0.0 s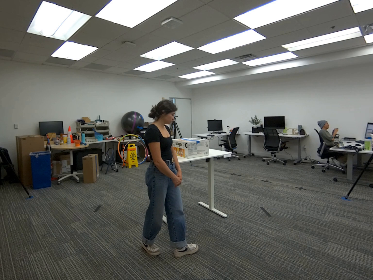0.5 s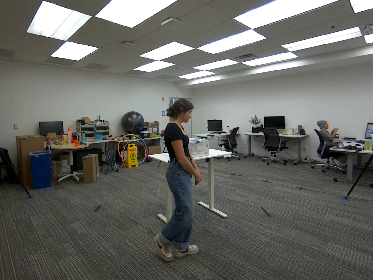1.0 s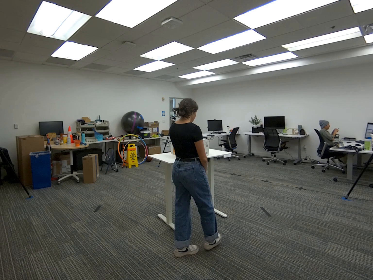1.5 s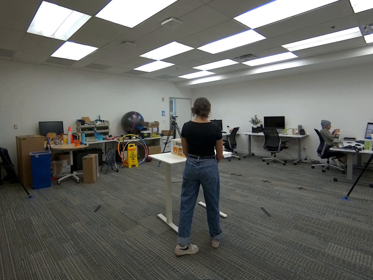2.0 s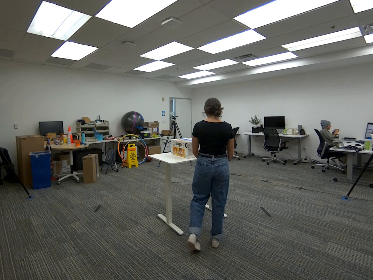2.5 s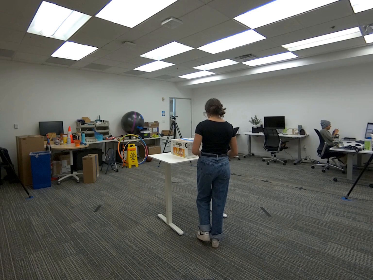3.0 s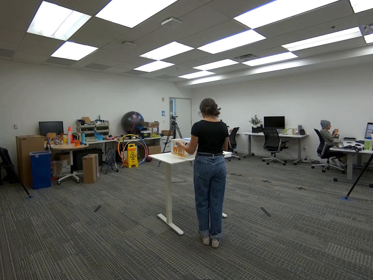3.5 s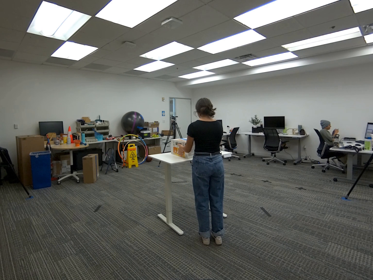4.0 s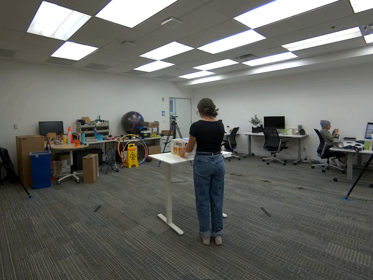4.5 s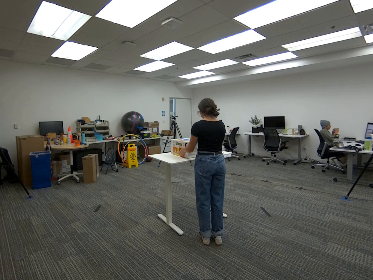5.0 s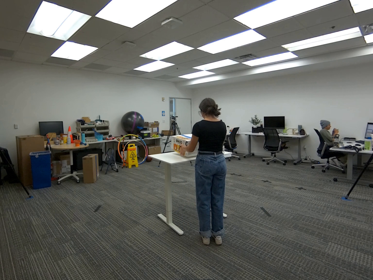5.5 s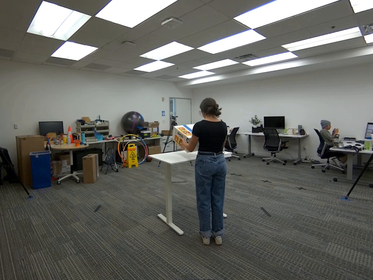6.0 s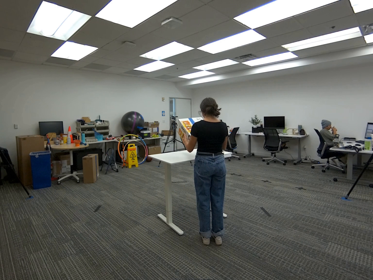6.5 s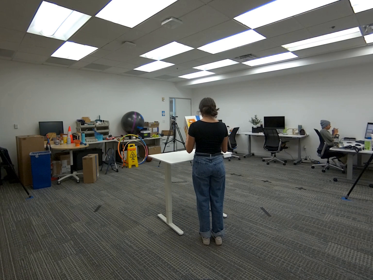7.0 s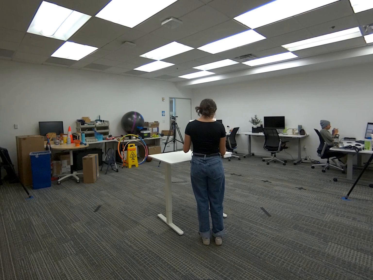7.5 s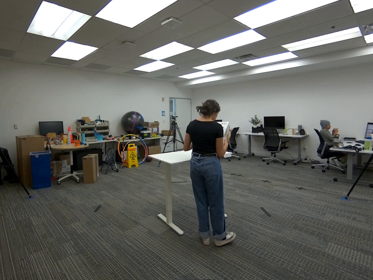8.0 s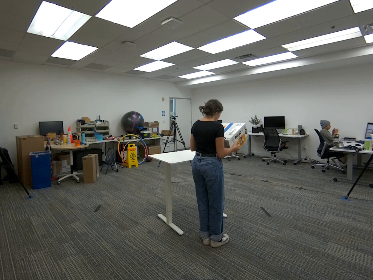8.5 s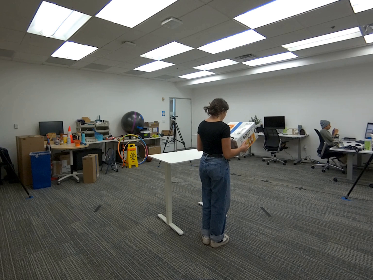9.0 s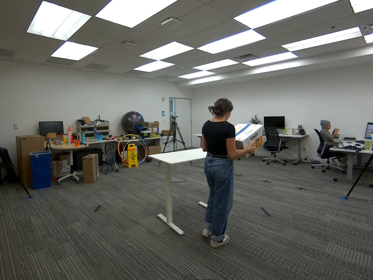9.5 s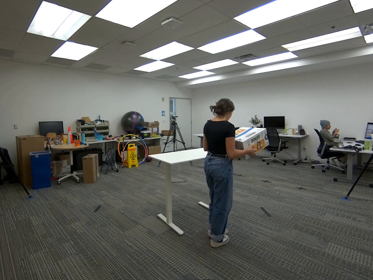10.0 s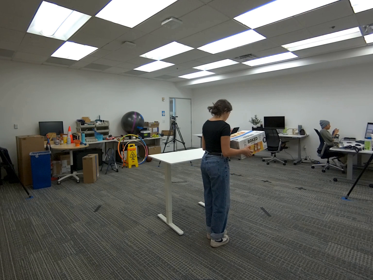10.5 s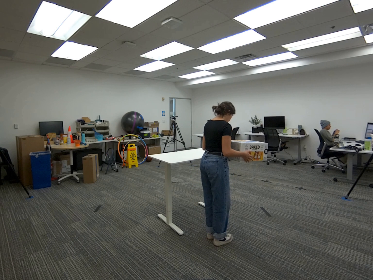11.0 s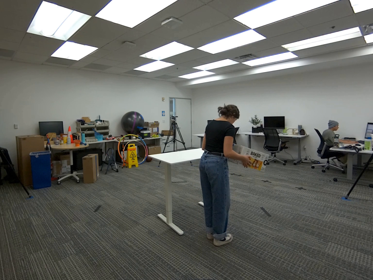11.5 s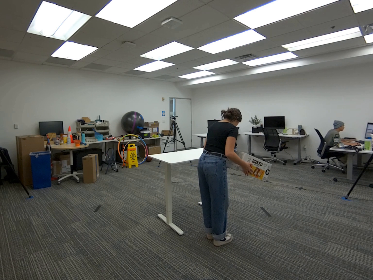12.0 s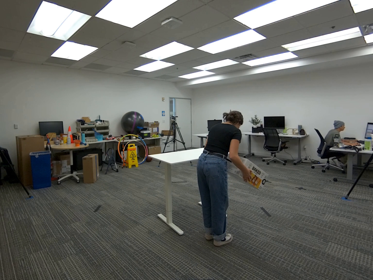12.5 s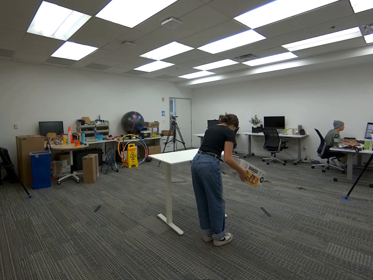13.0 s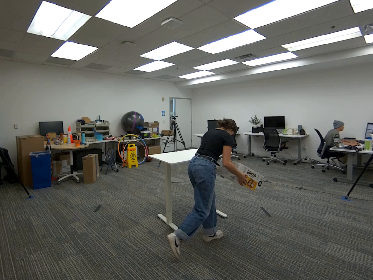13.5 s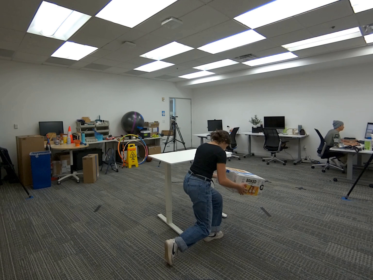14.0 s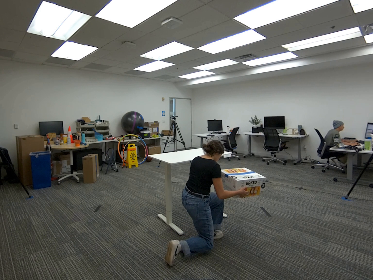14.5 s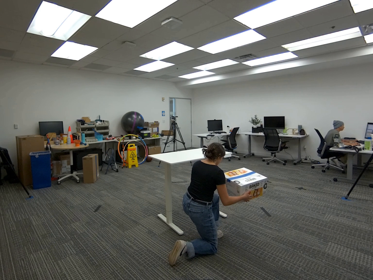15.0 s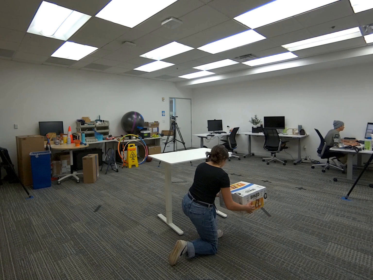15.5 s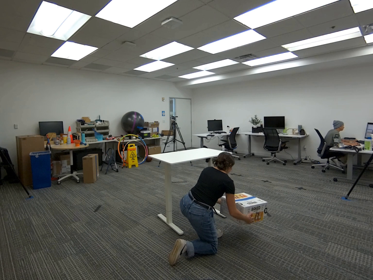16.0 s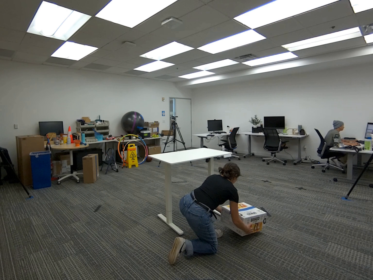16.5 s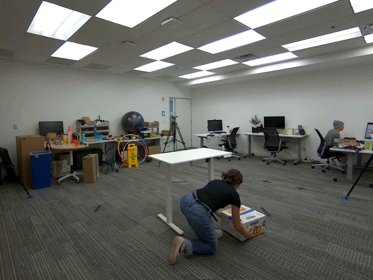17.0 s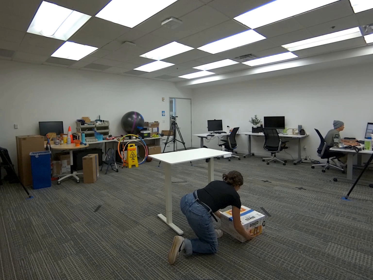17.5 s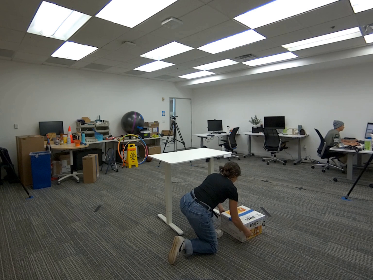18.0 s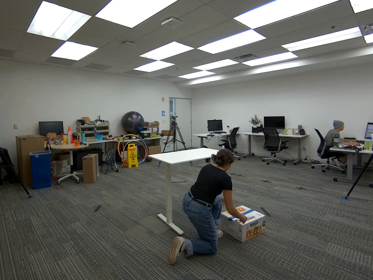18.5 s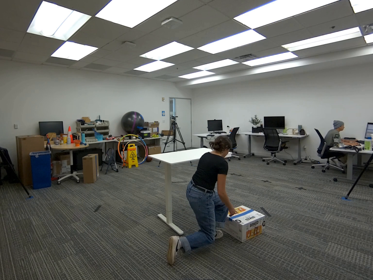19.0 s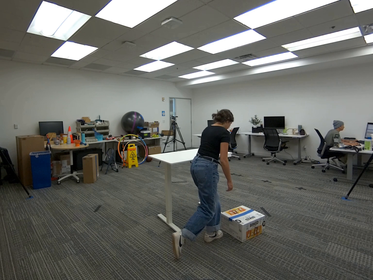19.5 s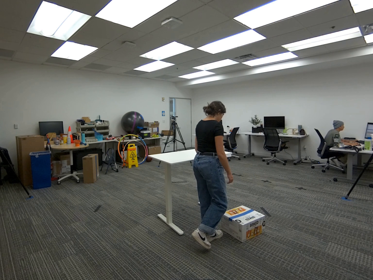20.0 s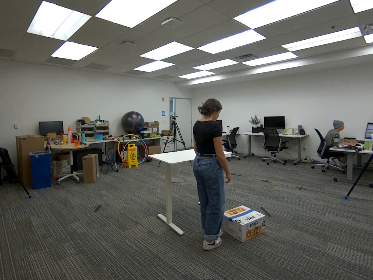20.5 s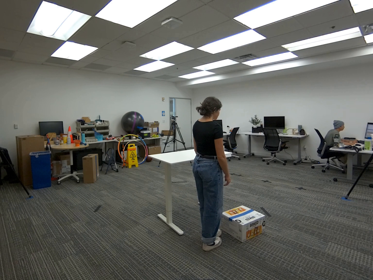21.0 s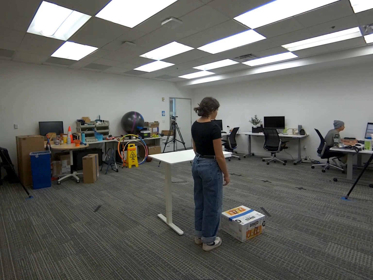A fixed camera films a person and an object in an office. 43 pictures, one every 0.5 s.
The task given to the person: Pick up the snack box from the white desk and place the snack box to the floor.
